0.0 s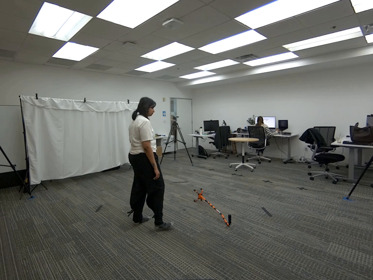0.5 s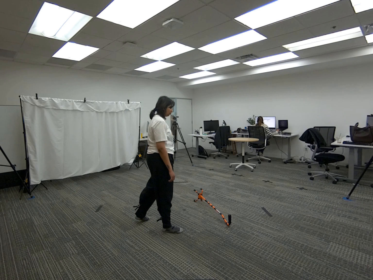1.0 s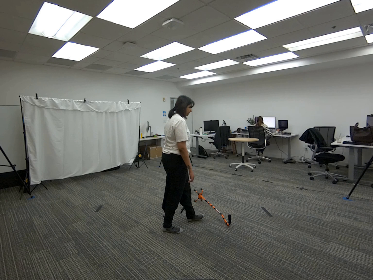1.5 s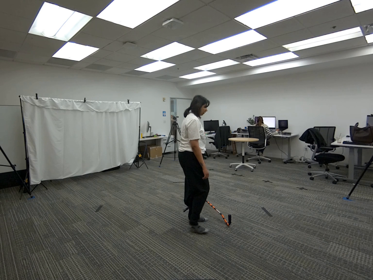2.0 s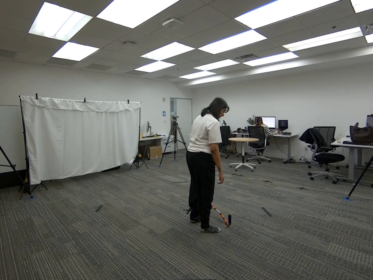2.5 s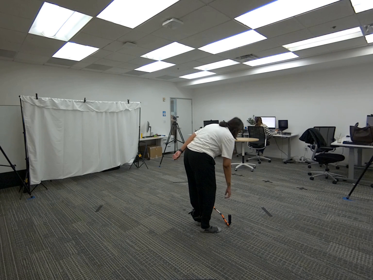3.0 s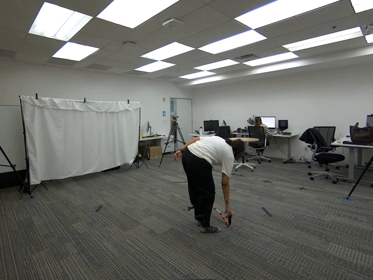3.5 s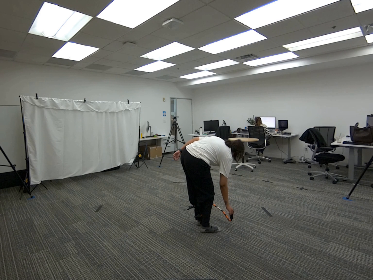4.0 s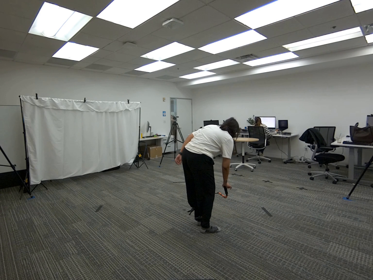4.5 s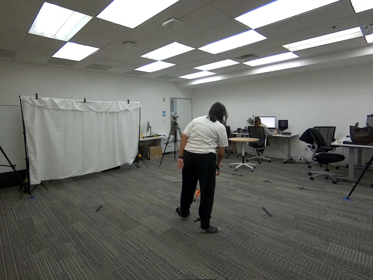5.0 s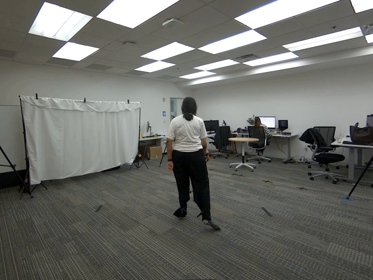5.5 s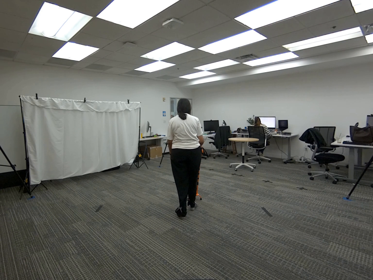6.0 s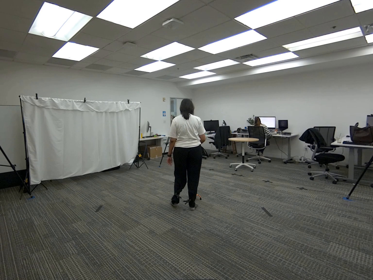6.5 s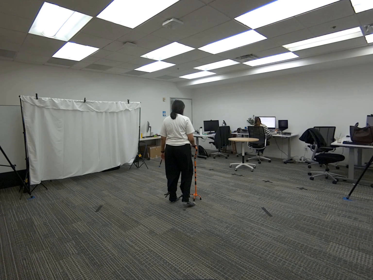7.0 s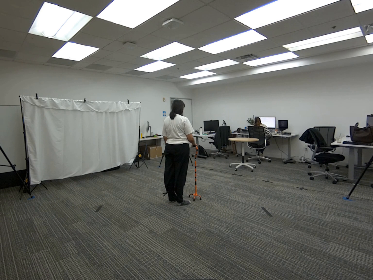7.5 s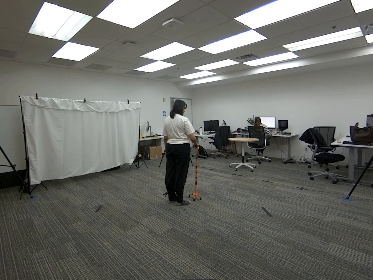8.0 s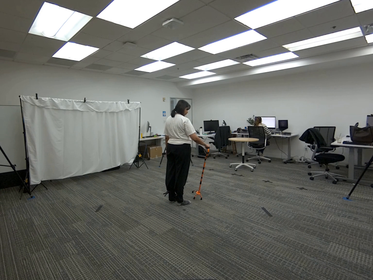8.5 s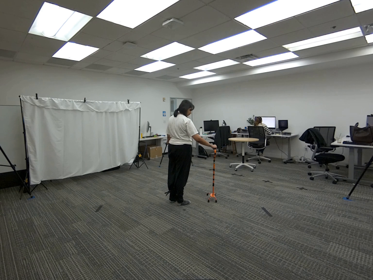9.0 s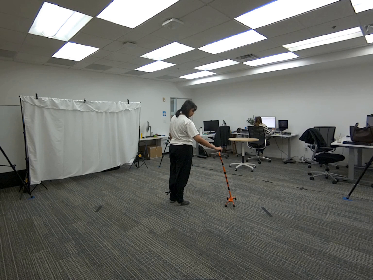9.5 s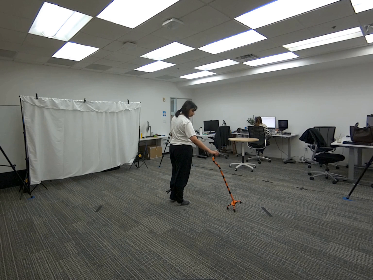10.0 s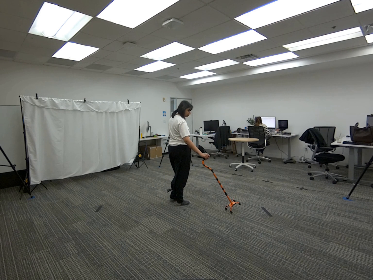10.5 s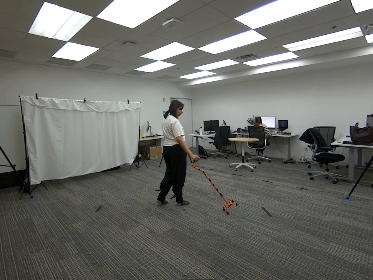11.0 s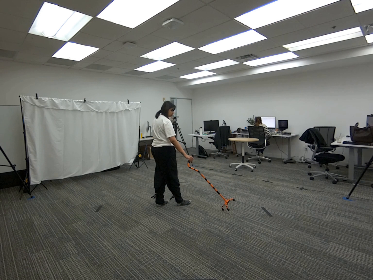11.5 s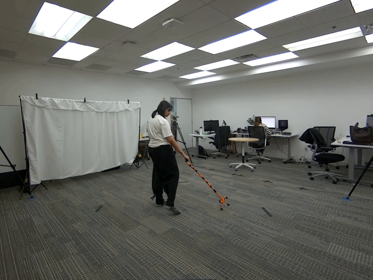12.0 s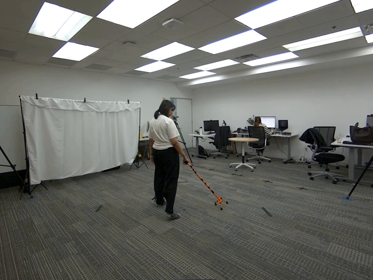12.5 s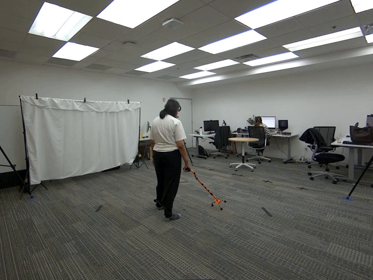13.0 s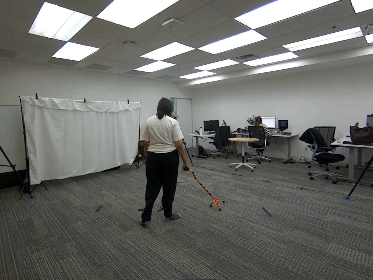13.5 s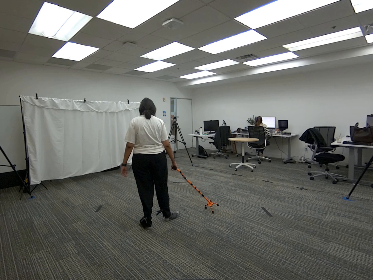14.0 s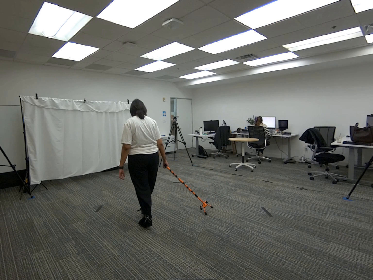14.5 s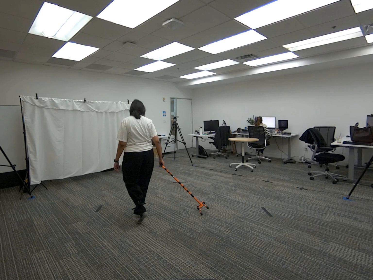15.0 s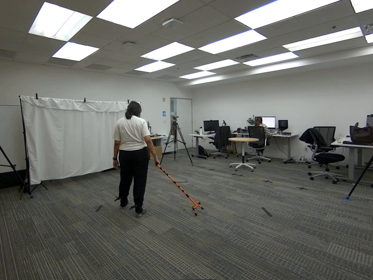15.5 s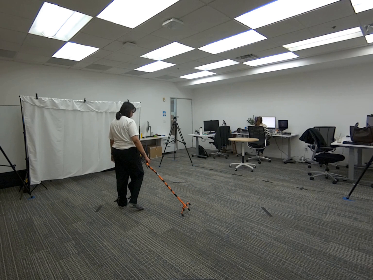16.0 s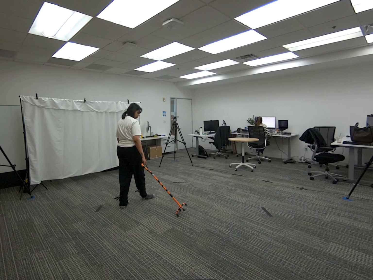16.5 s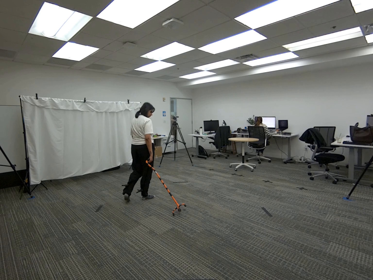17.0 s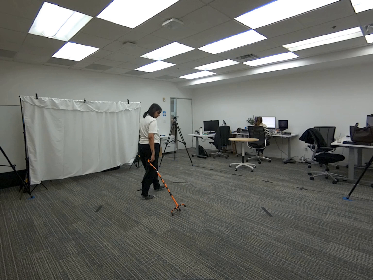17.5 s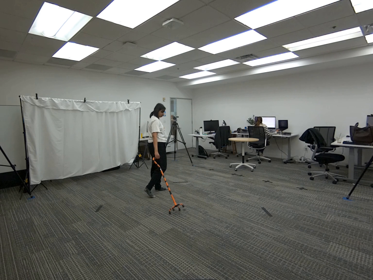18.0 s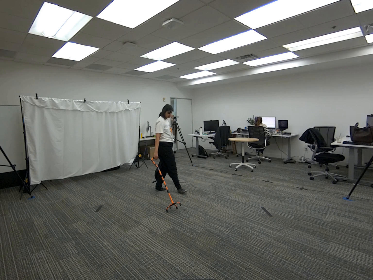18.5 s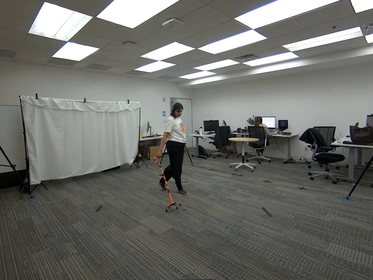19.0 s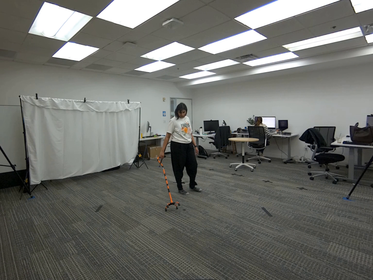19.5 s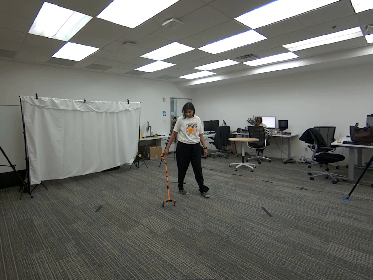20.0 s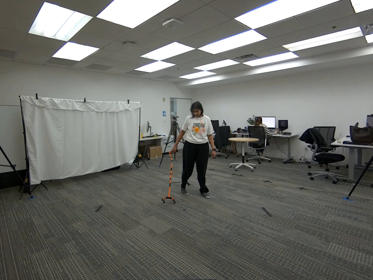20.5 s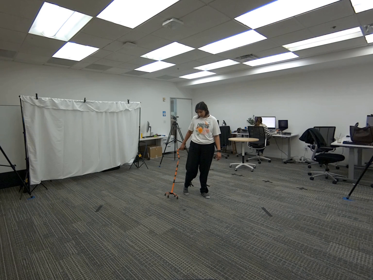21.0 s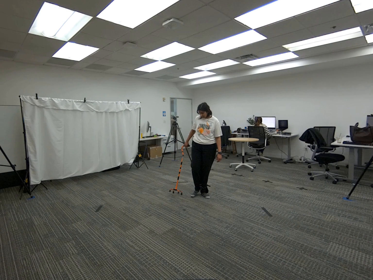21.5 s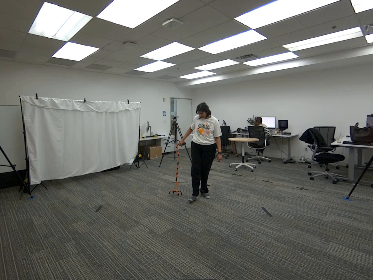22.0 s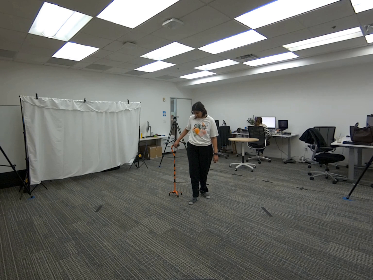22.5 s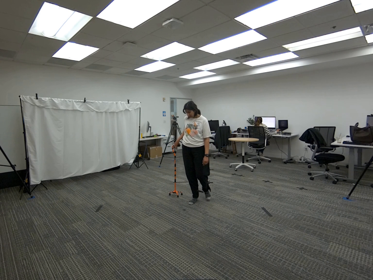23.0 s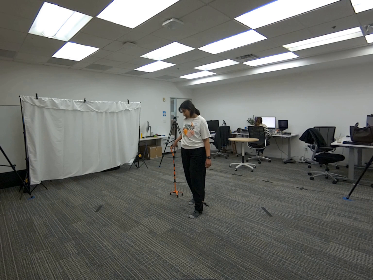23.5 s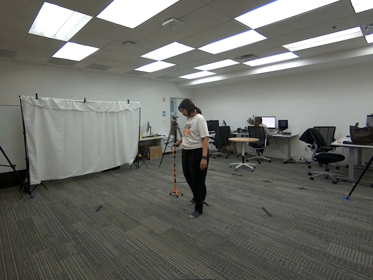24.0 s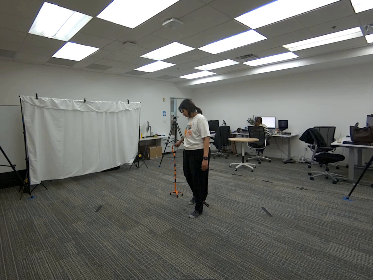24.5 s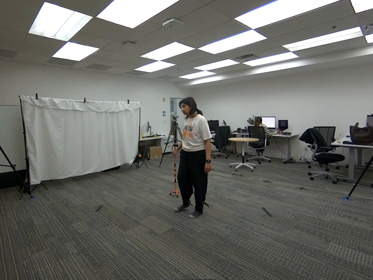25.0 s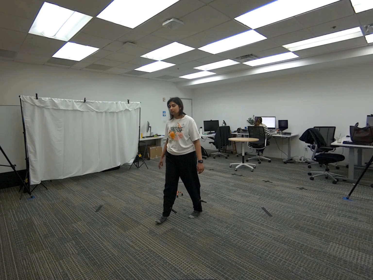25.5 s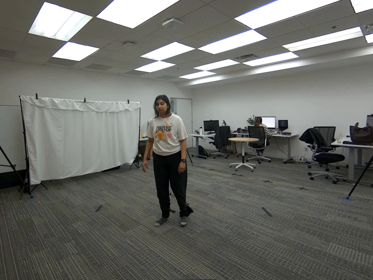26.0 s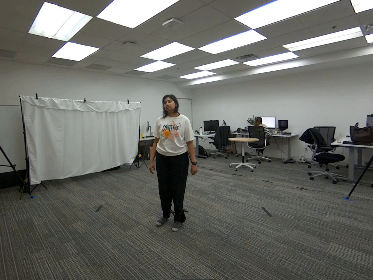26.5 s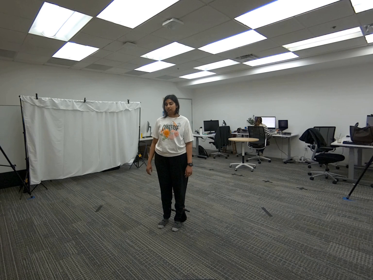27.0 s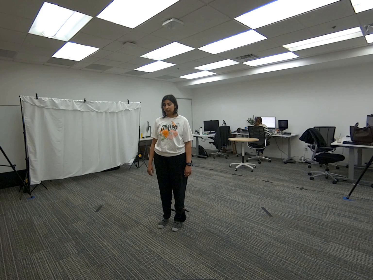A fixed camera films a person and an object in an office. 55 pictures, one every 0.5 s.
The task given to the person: Walk over to the cane on the ground and grab onto the cane and proceed to drag the cane within the bounding area. Let go of the cane when complete.
